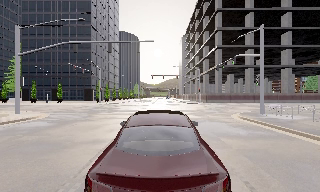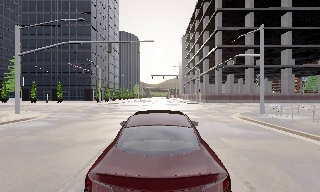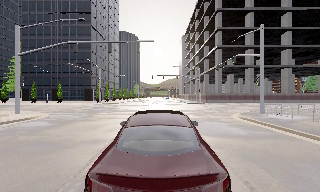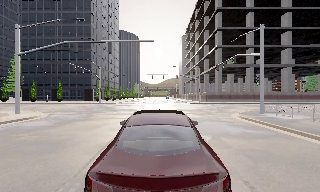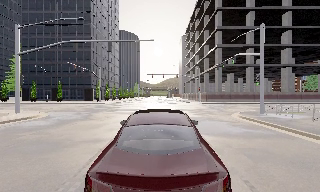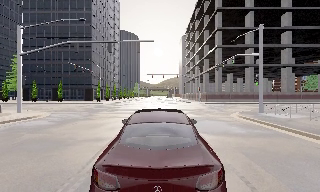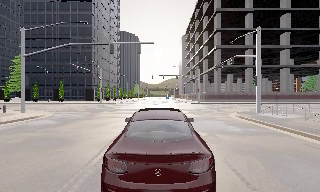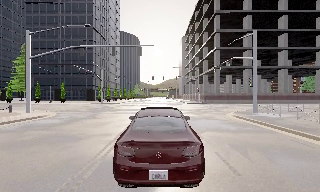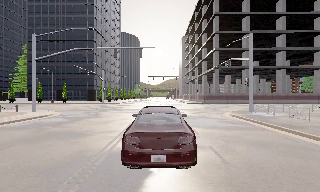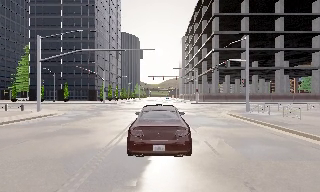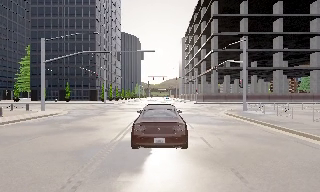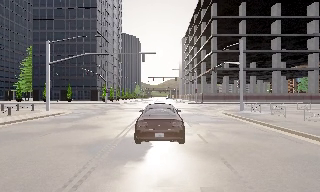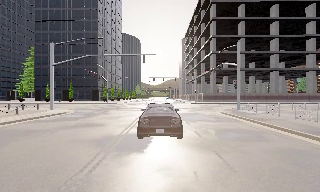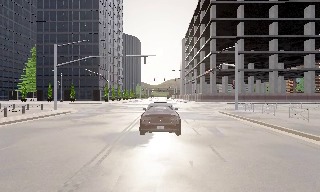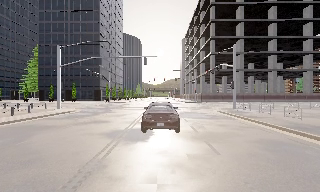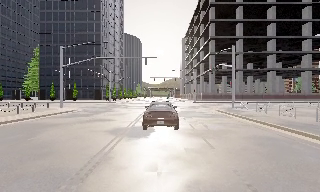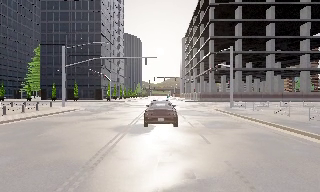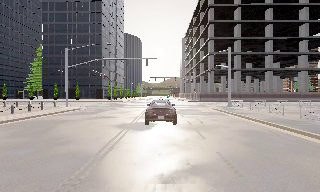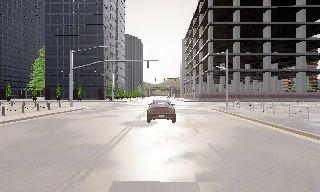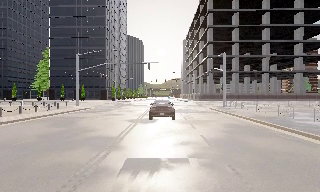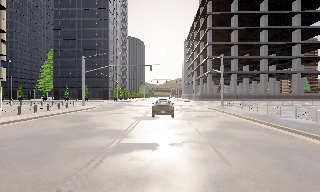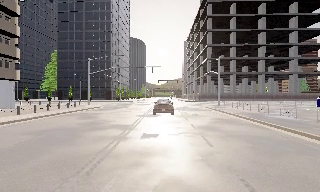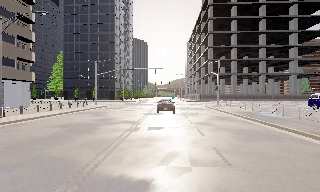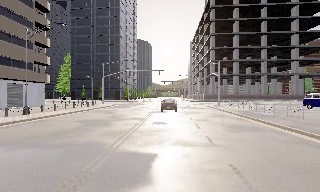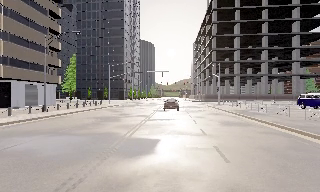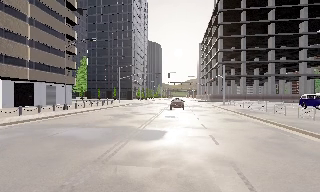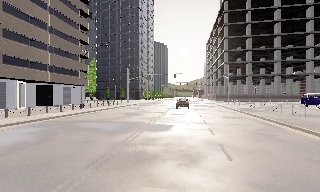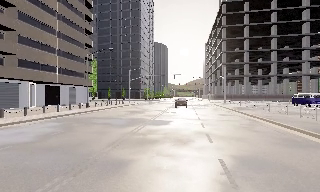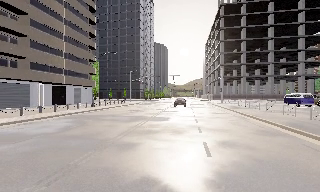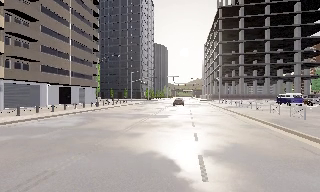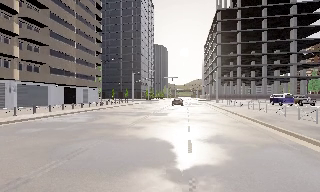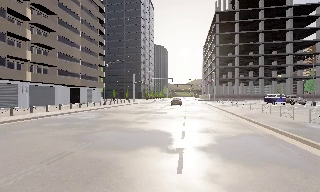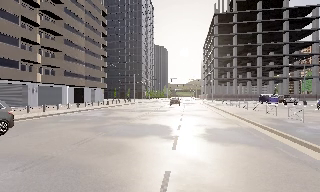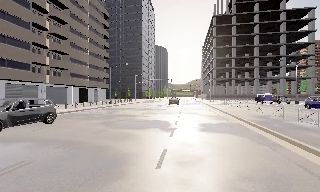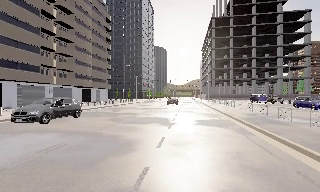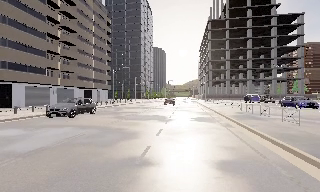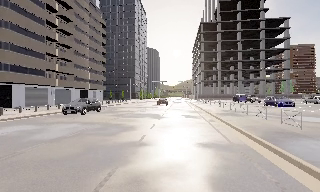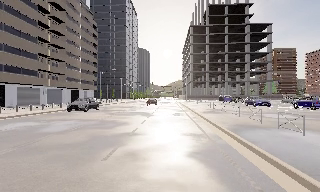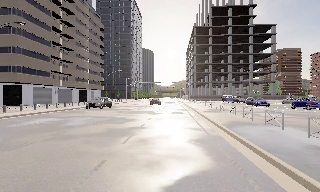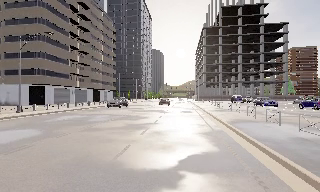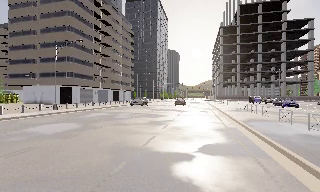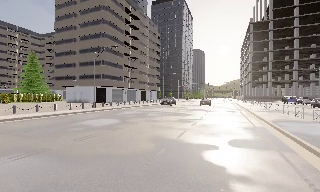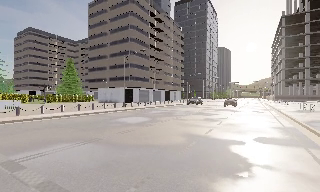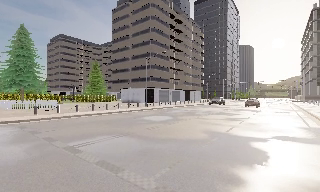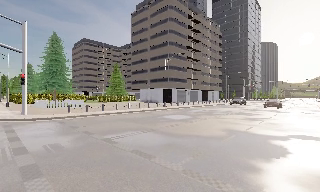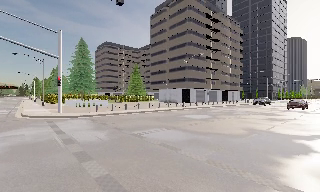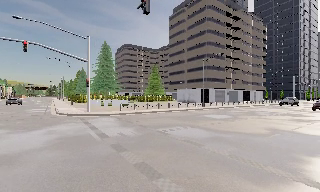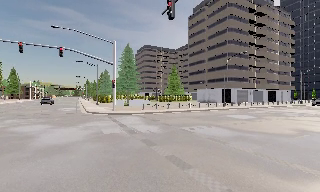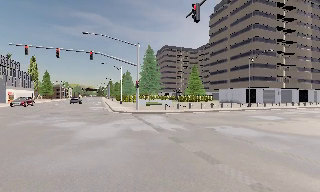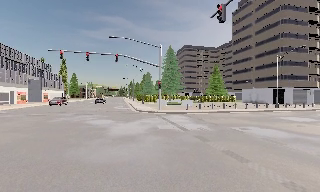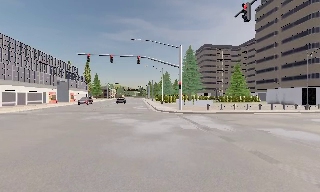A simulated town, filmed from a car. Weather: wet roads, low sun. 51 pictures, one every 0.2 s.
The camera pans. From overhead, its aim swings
counterclockwise.
The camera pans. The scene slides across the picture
to the right.
0.0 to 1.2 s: The camera travels backward, about 0.5 m, so what stands in front gets smaller. It gains speed.
1.2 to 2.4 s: The camera travels backward, about 4 m, so what stands in front gets smaller.
2.4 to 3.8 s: The camera travels backward, about 5 m, so what stands in front gets smaller. It gains speed.
3.8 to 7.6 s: The camera travels backward, about 30 m, so what stands in front gets smaller.
7.6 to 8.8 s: The camera pans to its left, which is counterclockwise from overhead, by about 40 degrees. It travels backward, about 6 m.
8.8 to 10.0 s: The camera pans to its left, which is counterclockwise from overhead, by about 40 degrees. It travels backward and to its left, about 3.5 m.
The film runs backward here.
